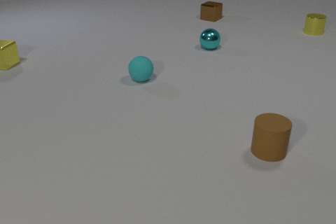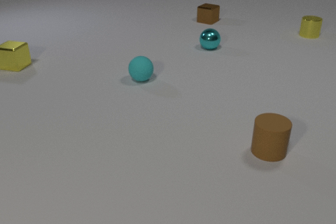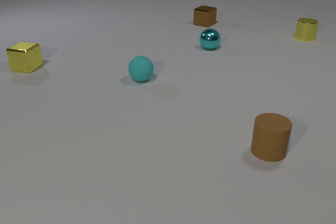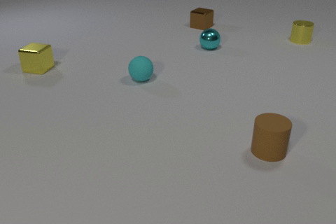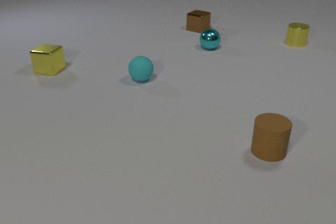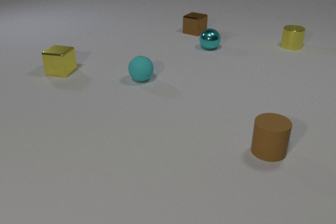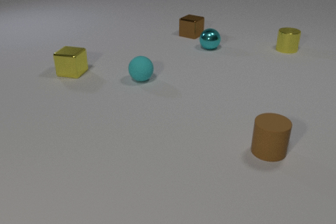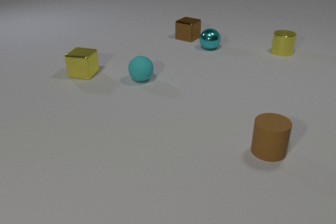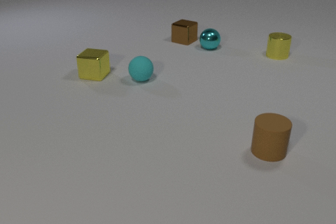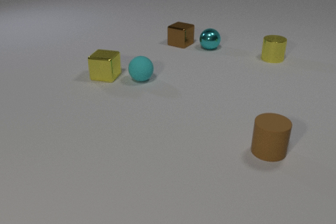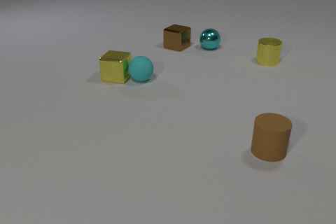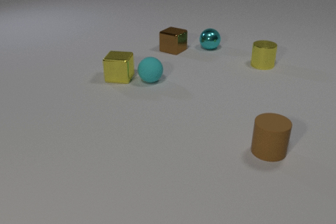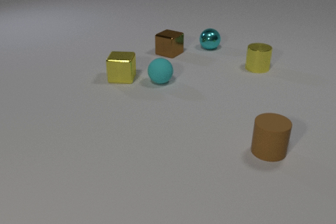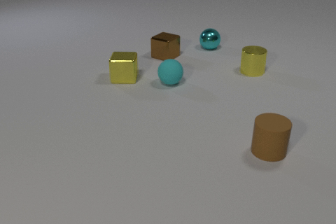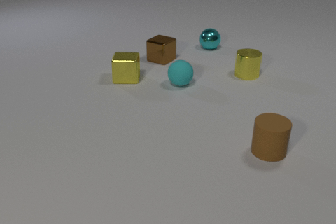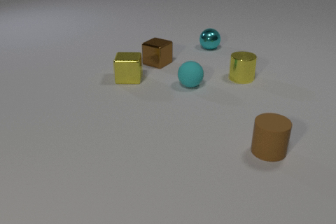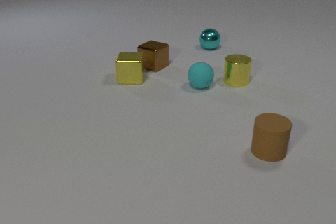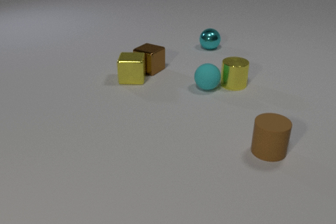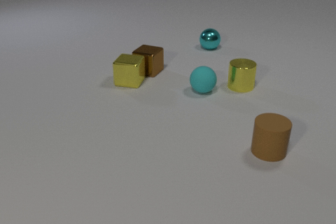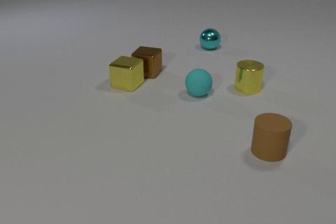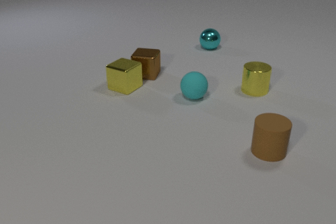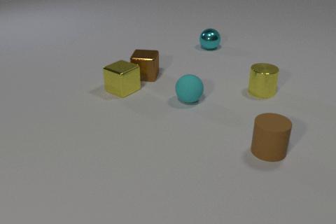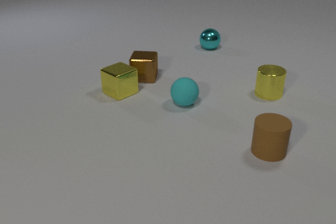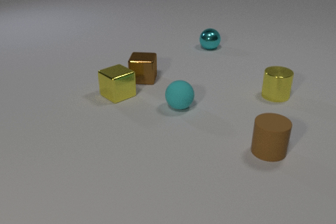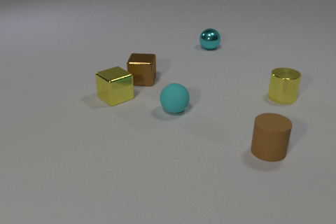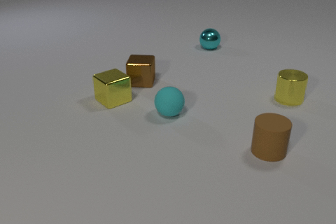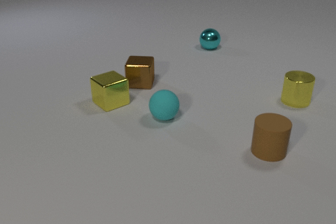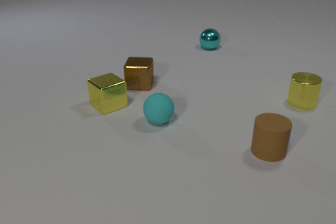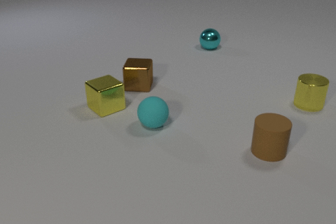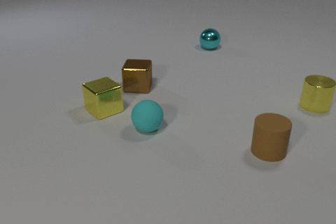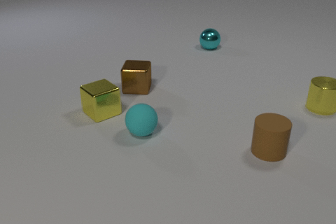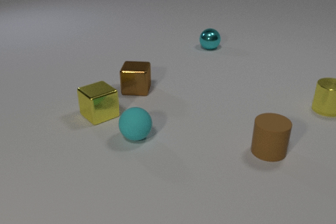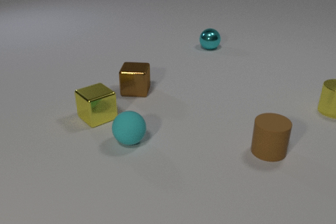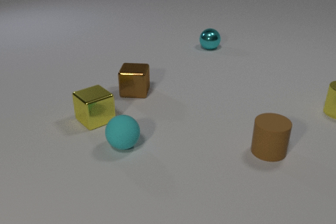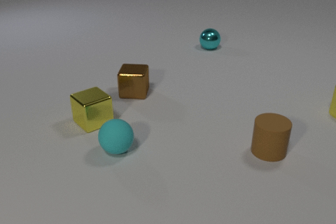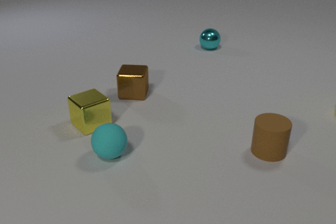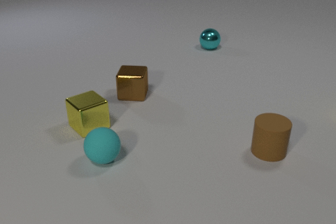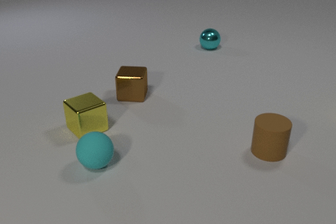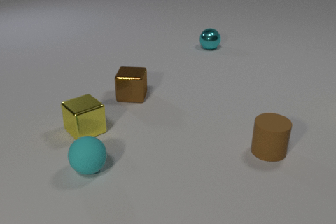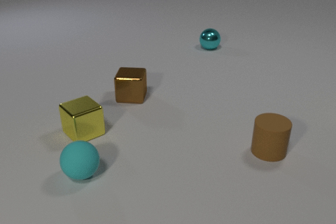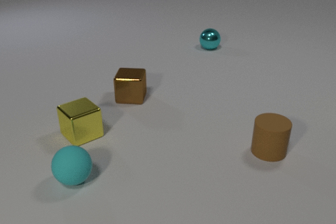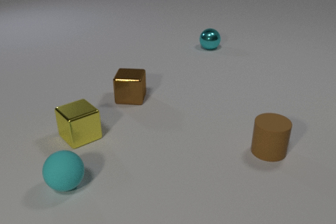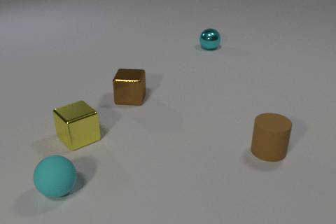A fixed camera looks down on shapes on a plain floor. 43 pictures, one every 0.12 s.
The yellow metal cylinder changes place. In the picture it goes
toward the camera.
The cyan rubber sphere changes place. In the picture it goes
toward the camera.
0.00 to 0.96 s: The yellow metal cube slides to the right and toward the camera. The yellow metal cylinder slides toward the camera and to the left. The brown metal cube slides toward the camera.
0.96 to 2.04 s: The yellow metal cube slides to the right and toward the camera. The cyan rubber sphere rolls to the right. The yellow metal cylinder slides toward the camera and to the left. The brown metal cube slides toward the camera and to the left. The yellow metal cube and the cyan rubber sphere collide. The cyan rubber sphere and the yellow metal cylinder collide. The yellow metal cube and the brown metal cube collide.
2.04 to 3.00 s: The yellow metal cube slides toward the camera and to the left, spins so that its near face slides to the left, clockwise seen from above. The cyan rubber sphere rolls toward the camera and to the left. The yellow metal cylinder slides to the right. The brown metal cube slides toward the camera, spins so that its near face slides to the right, counterclockwise seen from above.
3.00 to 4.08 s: The yellow metal cube slides toward the camera and to the left. The cyan rubber sphere rolls toward the camera and to the left. The yellow metal cylinder slides to the right. The brown metal cube slides toward the camera.
4.08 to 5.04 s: The yellow metal cube slides toward the camera and to the left. The cyan rubber sphere rolls to the left and toward the camera. The yellow metal cylinder leaves at the right edge. The brown metal cube slides toward the camera.
What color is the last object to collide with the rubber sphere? yellow.
What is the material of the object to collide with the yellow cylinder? rubber.
How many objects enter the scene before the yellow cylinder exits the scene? 0.
